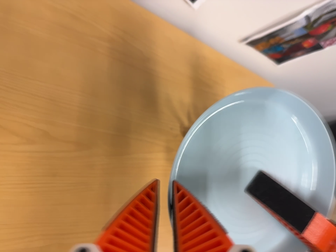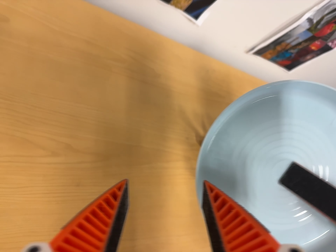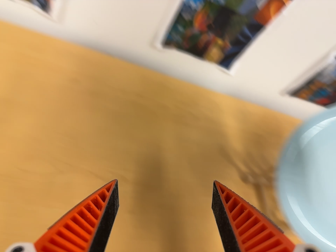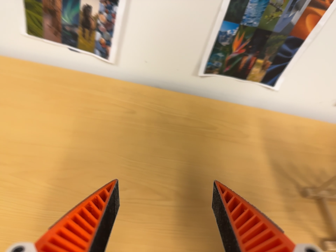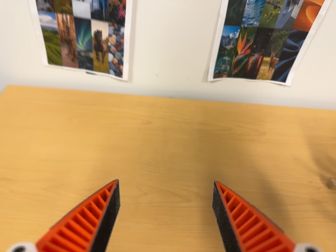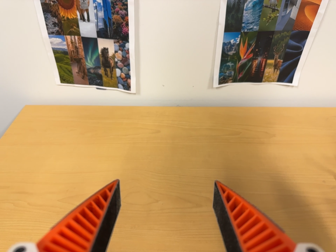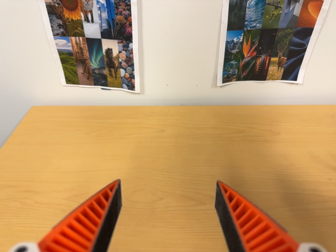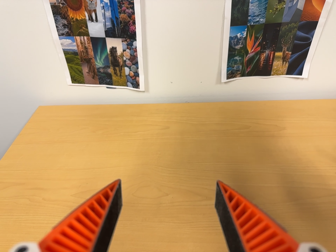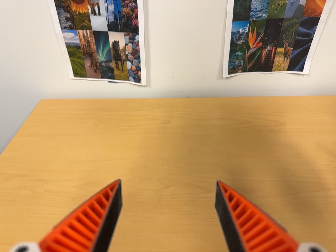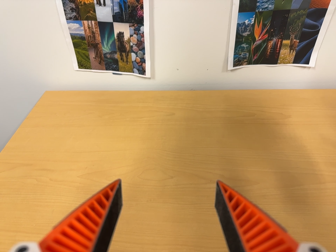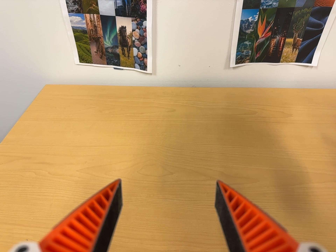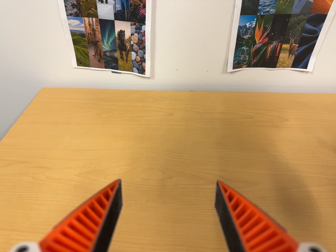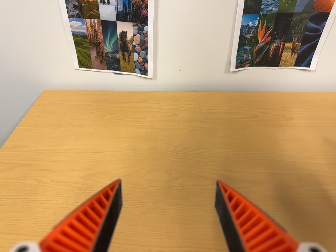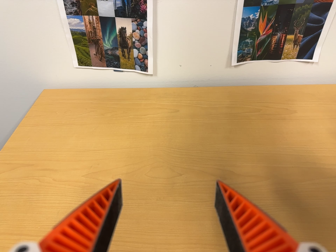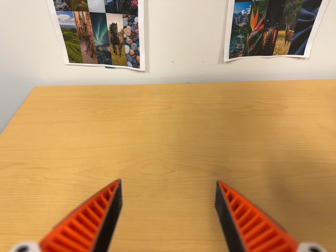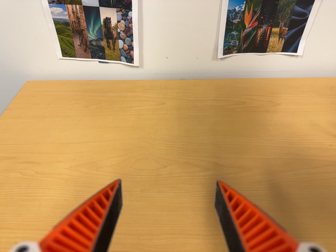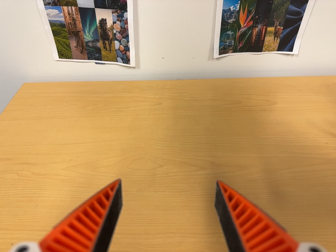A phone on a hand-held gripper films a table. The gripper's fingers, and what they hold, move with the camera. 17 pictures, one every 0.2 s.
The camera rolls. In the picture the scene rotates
counterclockwise.
The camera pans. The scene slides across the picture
to the right.
0.0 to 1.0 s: The scene slides to the right, as the camera pans about 35 degrees to its left. It travels backward, toward the bottom of its view and to its right, about 20 cm. Its aim tips toward the top of its view by about 35 degrees. It rolls about its line of sight by about 25 degrees, and the scene rotates counterclockwise.
1.0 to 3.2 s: The camera travels toward the bottom of its view, about 5 cm, so close, fixed things drift upward.
The film runs forward here.
